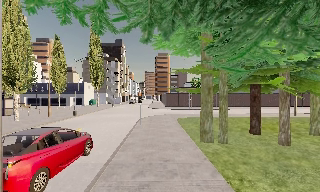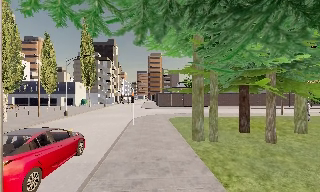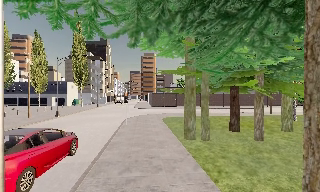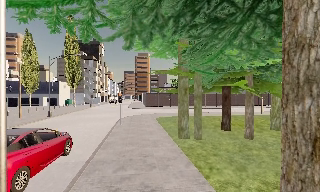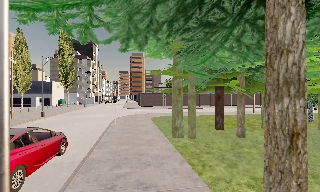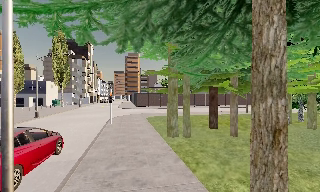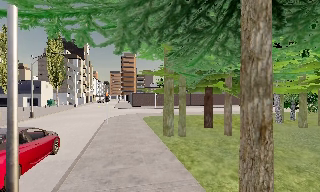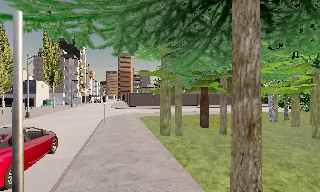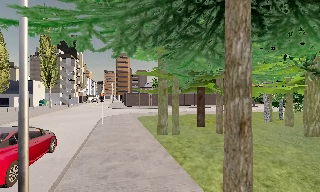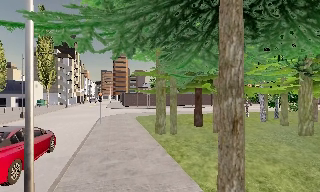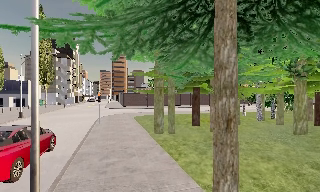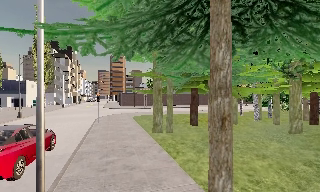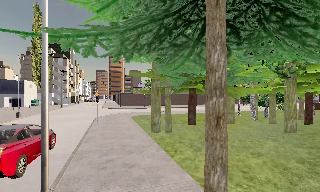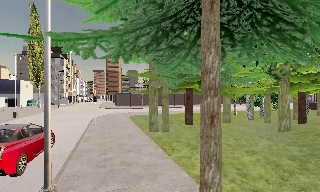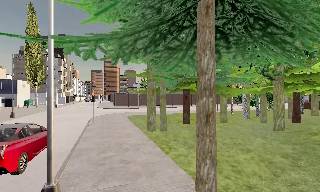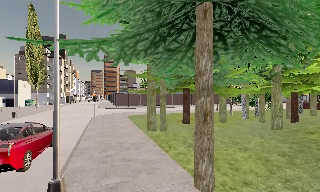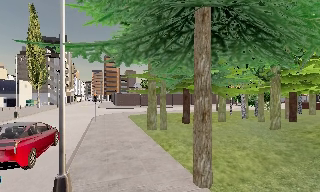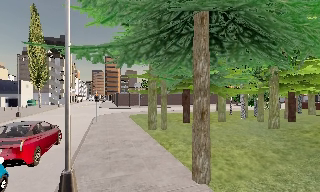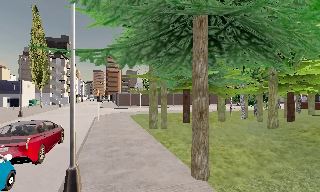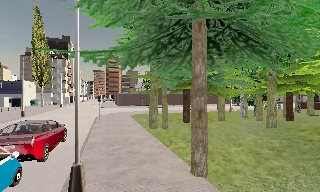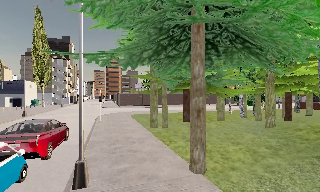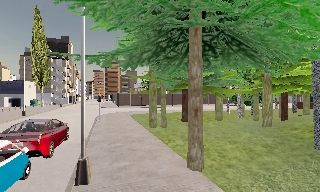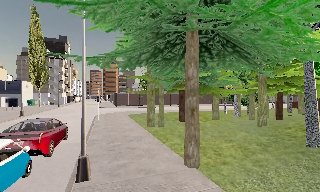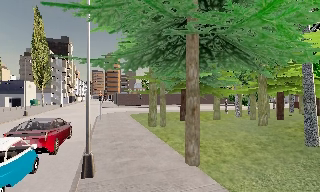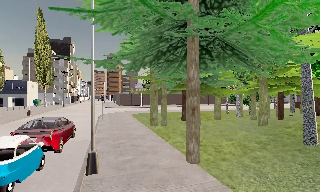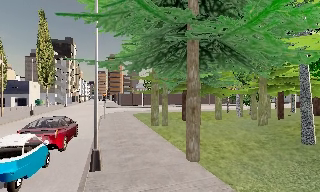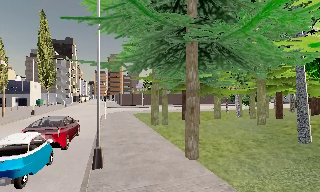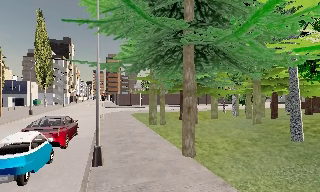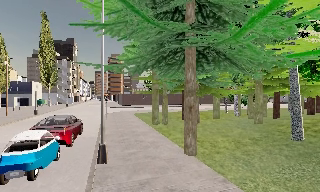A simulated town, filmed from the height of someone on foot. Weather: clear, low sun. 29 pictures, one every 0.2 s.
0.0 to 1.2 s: The scene slides to the left, as the camera pans about 10 degrees to its right. It travels backward, about 1 m, so what stands in front gets smaller.
1.2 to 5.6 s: The camera travels backward, about 4 m, so what stands in front gets smaller.
The film runs backward here.
